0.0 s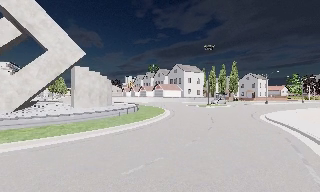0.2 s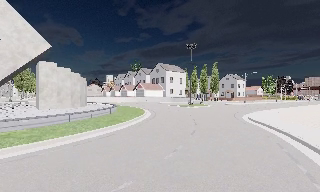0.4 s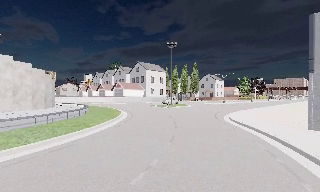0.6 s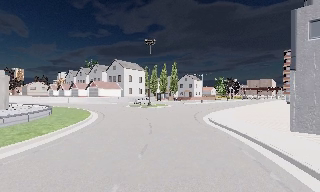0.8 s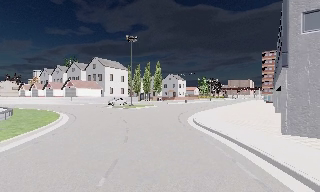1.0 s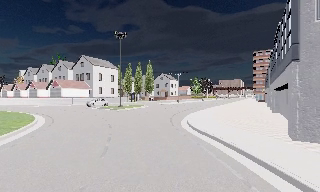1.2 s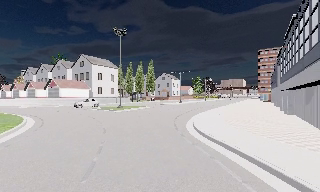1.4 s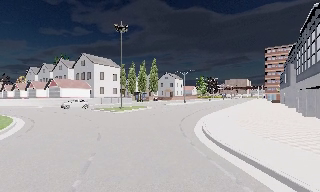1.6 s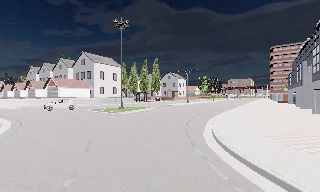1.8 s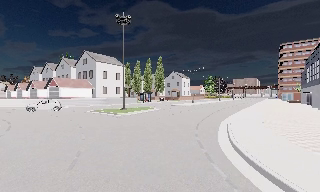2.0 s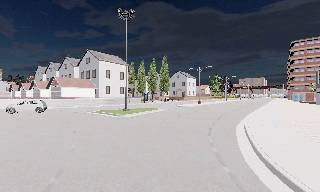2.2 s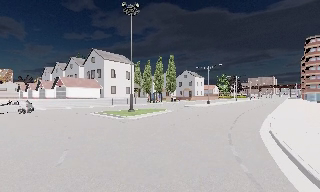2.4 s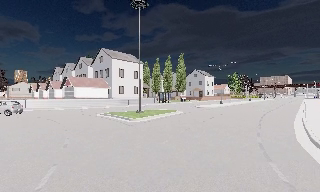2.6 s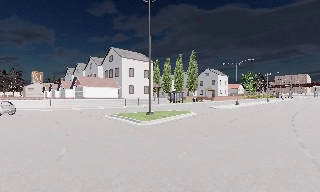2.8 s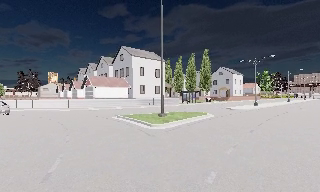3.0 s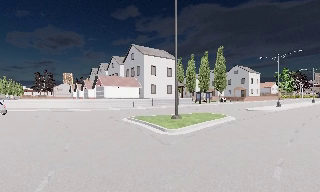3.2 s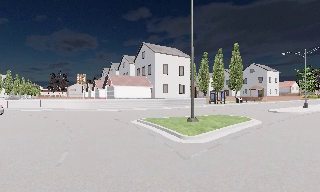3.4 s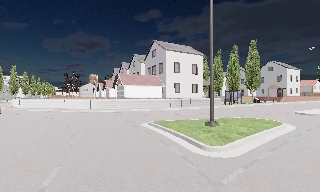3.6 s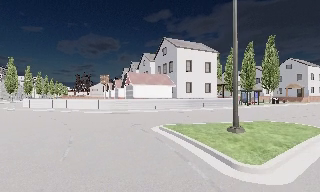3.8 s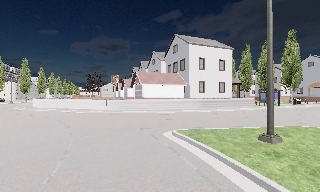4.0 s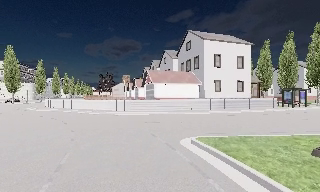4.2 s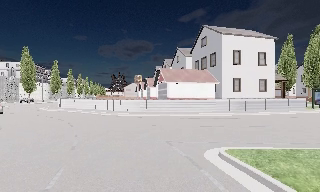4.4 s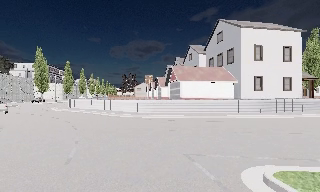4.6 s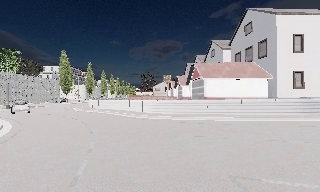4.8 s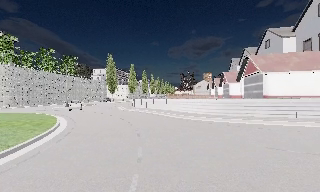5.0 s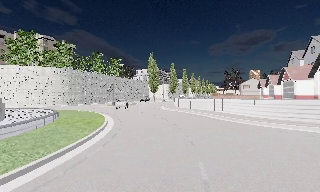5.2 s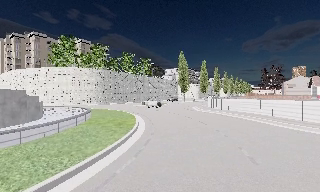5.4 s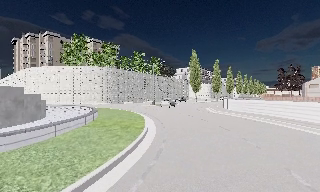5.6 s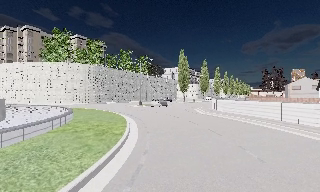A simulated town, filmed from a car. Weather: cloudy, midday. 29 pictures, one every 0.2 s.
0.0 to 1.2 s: The scene slides to the left, as the camera pans about 30 degrees to its right. It travels forward, about 8 m, so what stands in front looms larger.
1.2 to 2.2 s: The camera travels forward, about 7 m, so what stands in front looms larger.
2.2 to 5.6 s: The camera swings to its left by about 85 degrees, and the scene slides to the right. It travels forward, about 25 m.
The film runs forward here.
